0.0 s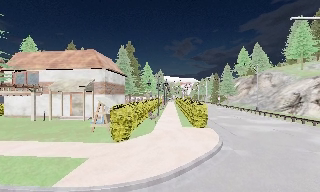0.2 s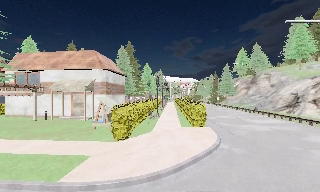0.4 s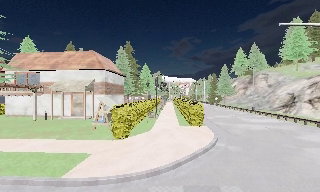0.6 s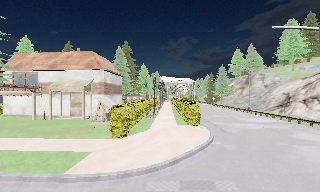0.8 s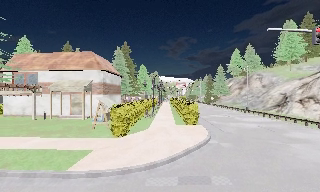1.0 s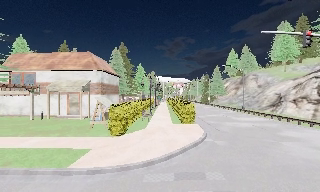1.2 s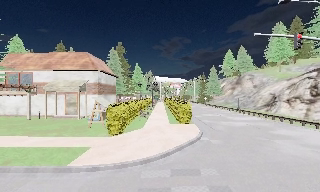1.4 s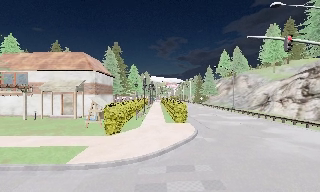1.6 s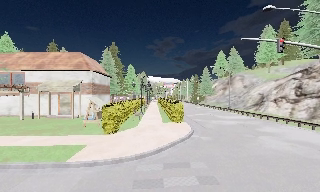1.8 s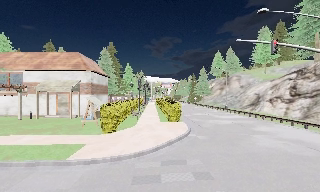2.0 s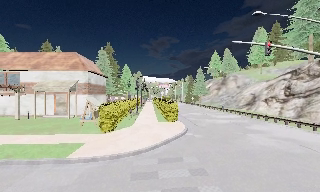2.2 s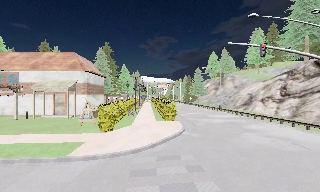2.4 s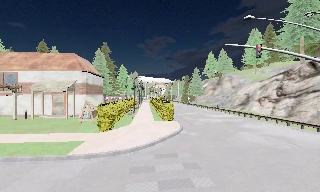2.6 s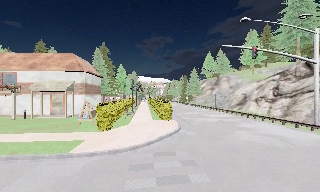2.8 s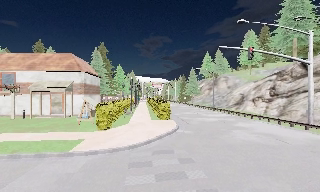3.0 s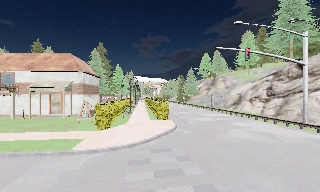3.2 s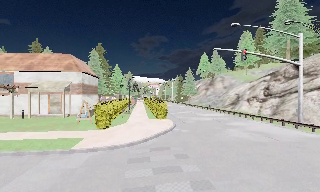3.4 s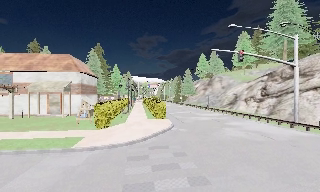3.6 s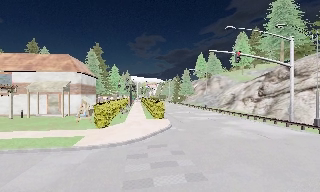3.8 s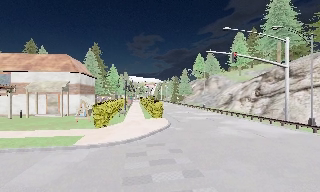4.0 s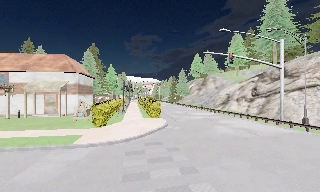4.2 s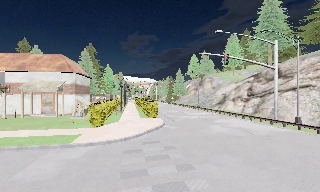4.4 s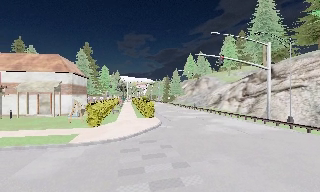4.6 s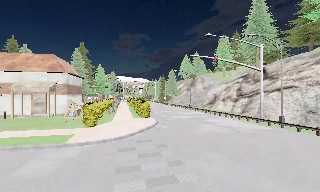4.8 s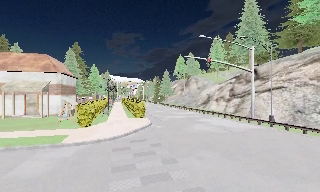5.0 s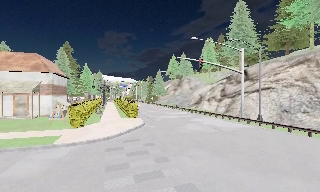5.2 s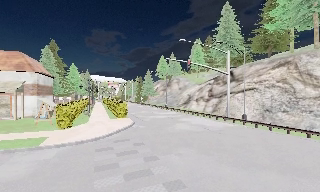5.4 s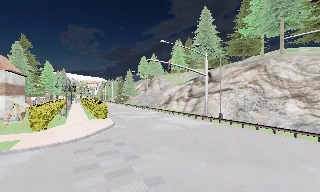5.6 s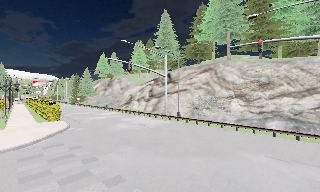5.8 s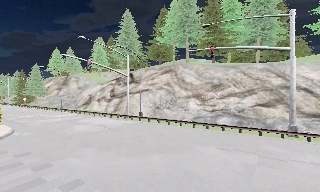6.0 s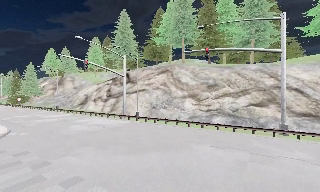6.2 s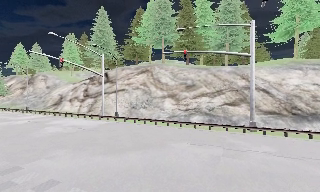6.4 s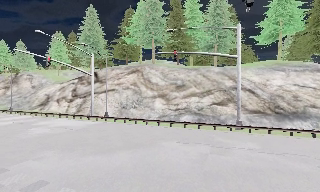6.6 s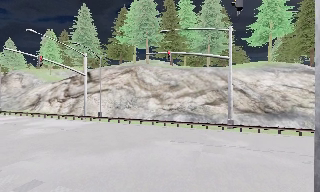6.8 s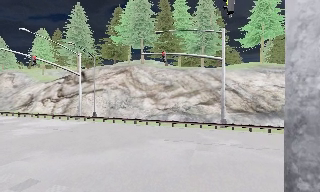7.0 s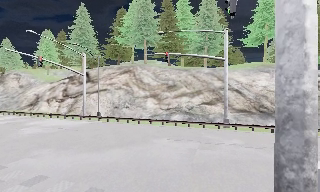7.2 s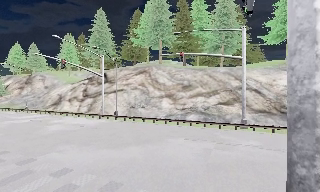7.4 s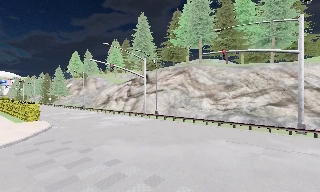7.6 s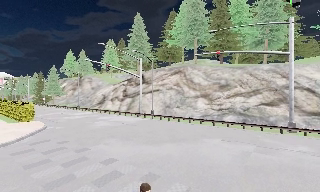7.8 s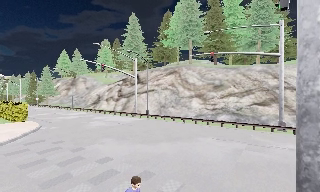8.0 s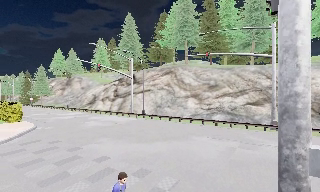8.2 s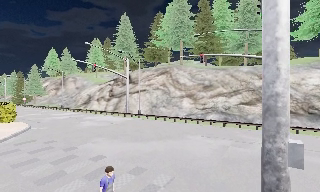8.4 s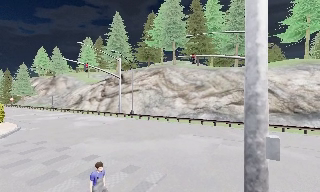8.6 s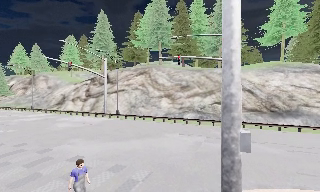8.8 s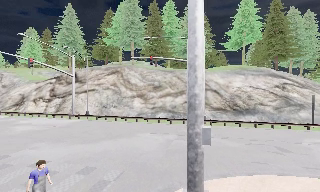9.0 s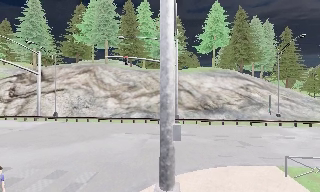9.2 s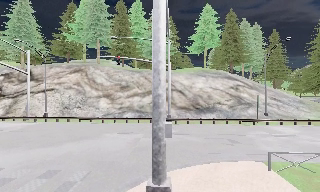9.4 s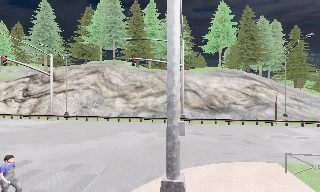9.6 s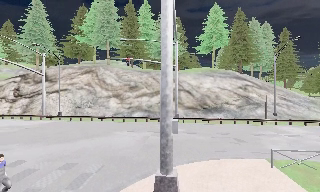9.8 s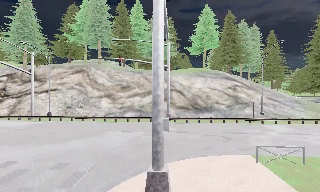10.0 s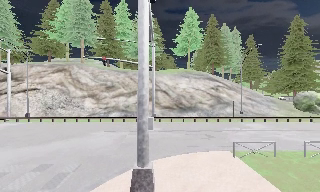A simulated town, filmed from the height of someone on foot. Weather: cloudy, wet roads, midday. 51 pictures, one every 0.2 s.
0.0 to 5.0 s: The camera pans to its right, which is clockwise from overhead, by about 20 degrees. It travels backward, about 6 m, so what stands in front gets smaller.
5.0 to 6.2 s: The scene slides to the left, as the camera pans about 45 degrees to its right. It travels backward, about 1.5 m.
6.2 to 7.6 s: The camera swings to its left by about 10 degrees, and the scene slides to the right. It travels backward, about 1 m, so what stands in front gets smaller.
7.6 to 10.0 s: The camera swings to its right by about 40 degrees, and the scene slides to the left. It travels backward, about 2.5 m.
The film runs backward here.
